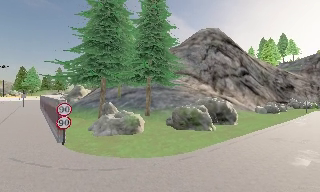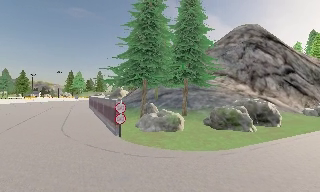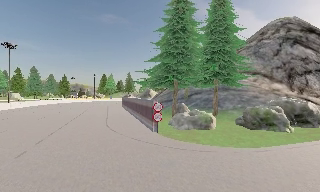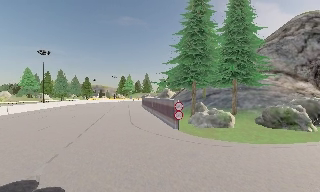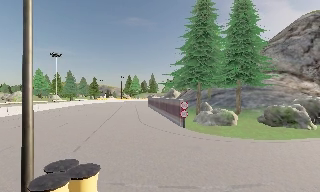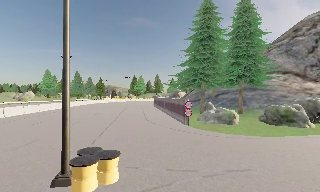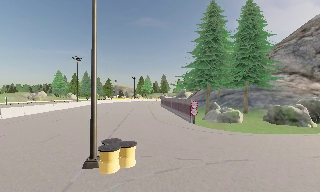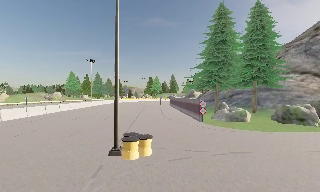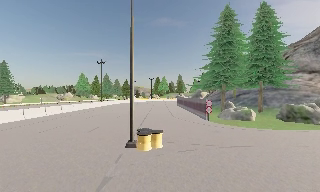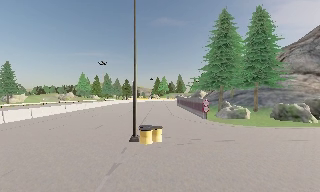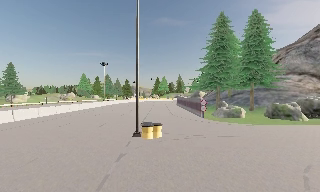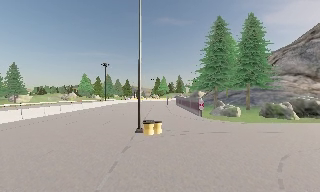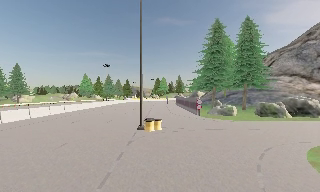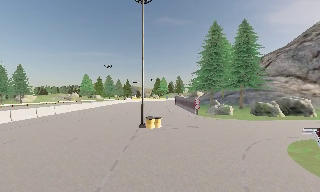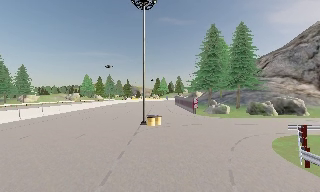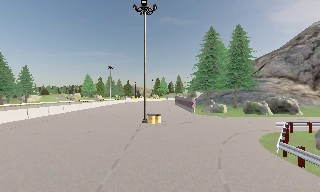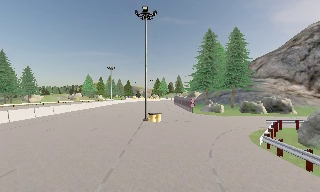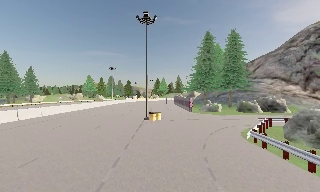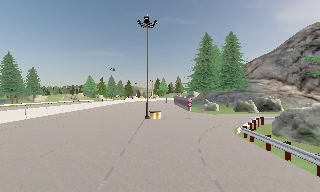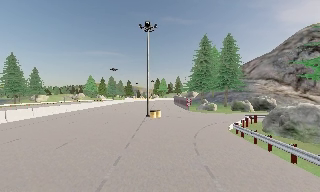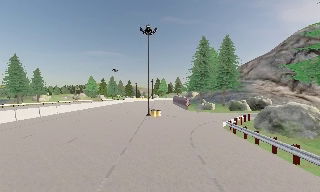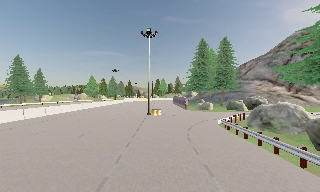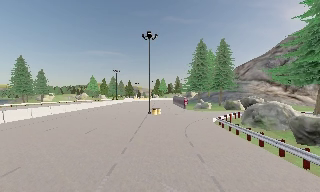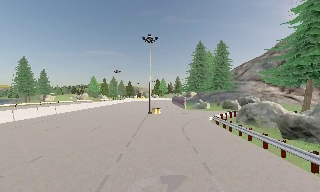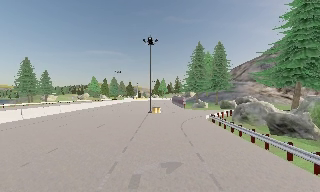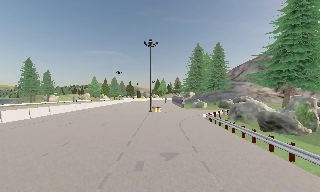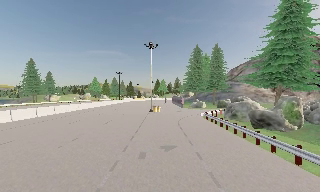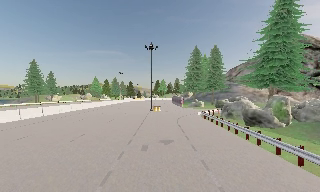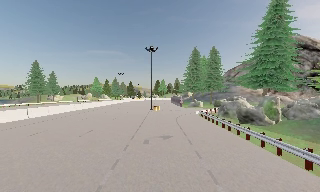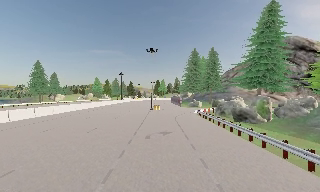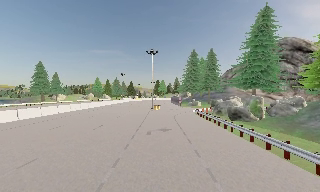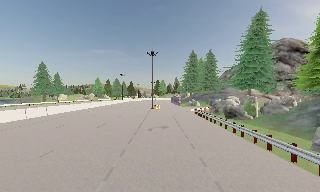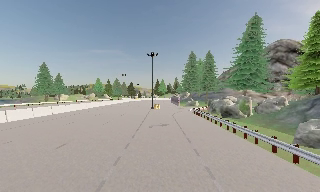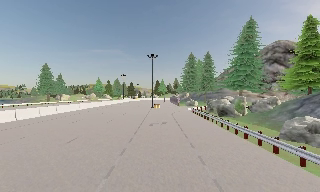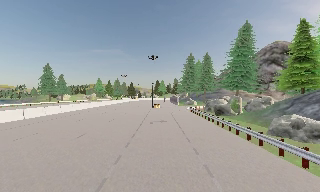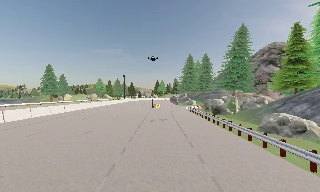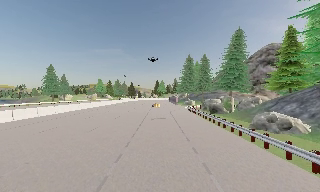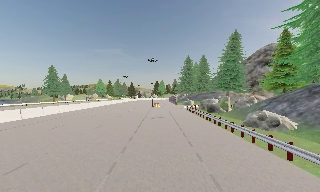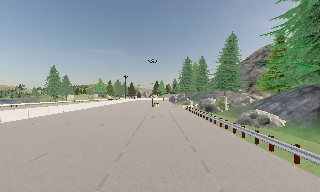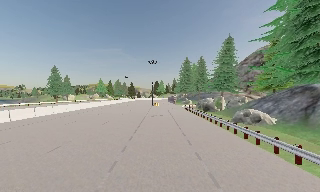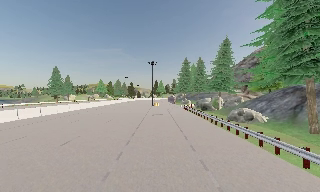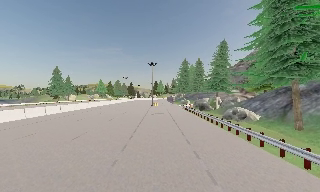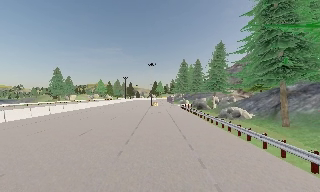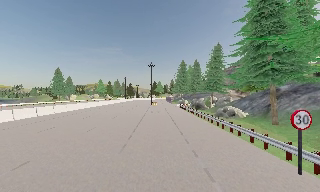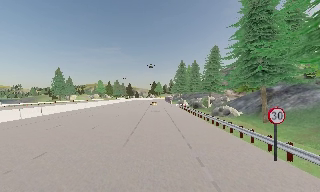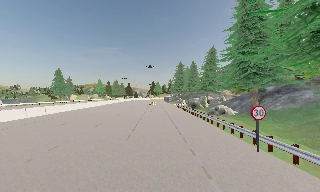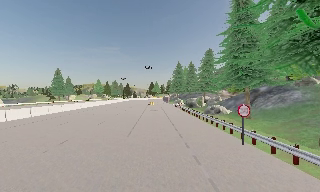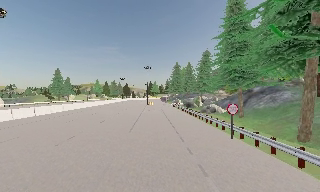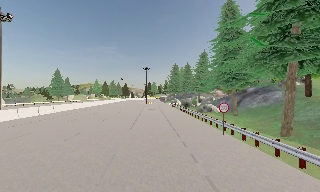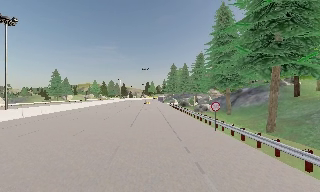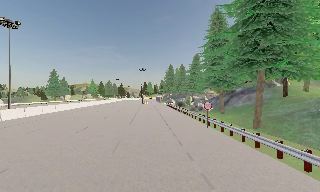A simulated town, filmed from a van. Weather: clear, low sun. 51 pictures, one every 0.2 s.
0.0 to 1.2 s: The scene slides to the right, as the camera pans about 30 degrees to its left. It travels backward, about 7 m.
1.2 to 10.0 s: The camera travels backward, about 45 m, so what stands in front gets smaller.
The film runs backward here.
